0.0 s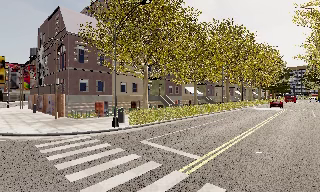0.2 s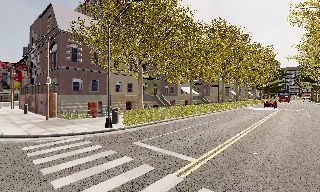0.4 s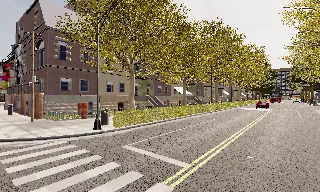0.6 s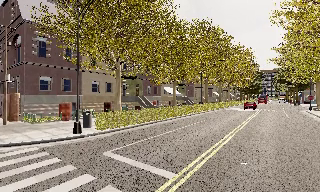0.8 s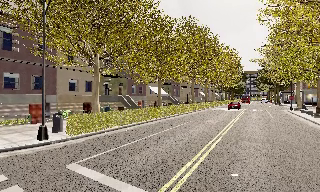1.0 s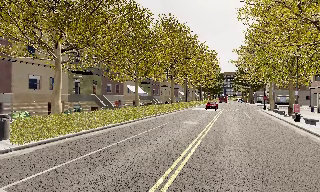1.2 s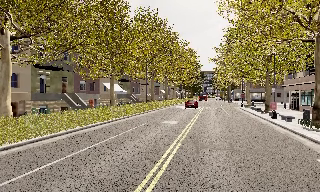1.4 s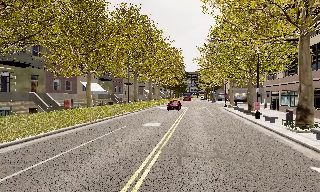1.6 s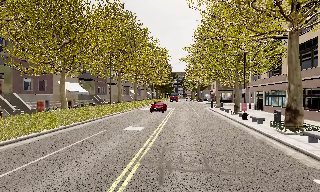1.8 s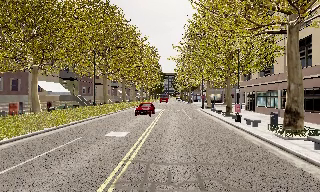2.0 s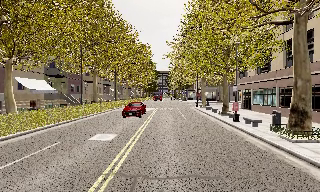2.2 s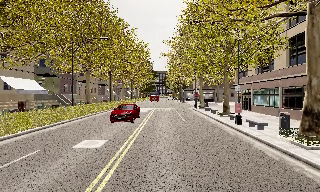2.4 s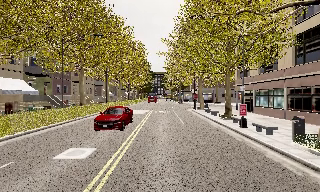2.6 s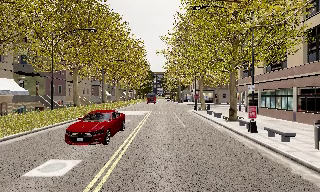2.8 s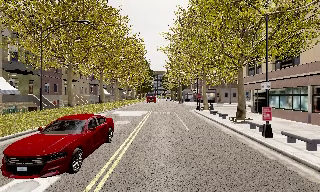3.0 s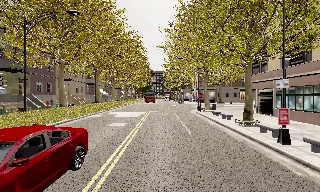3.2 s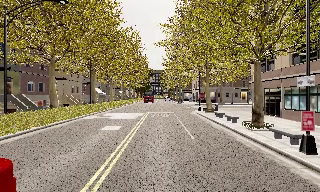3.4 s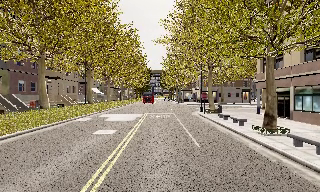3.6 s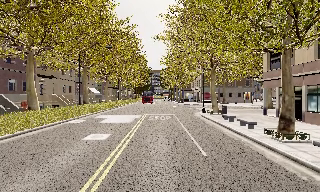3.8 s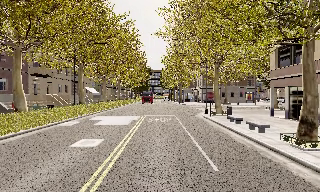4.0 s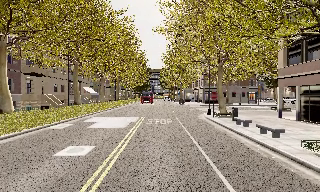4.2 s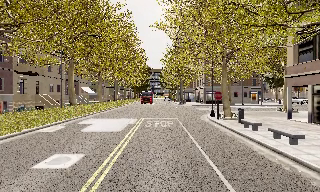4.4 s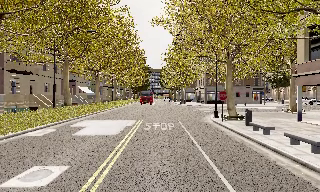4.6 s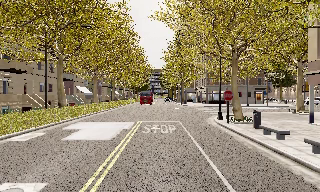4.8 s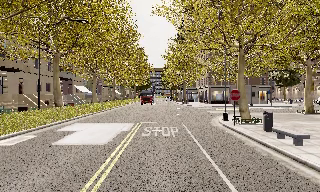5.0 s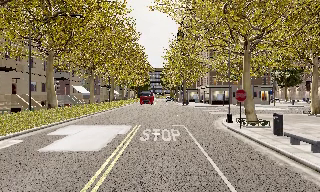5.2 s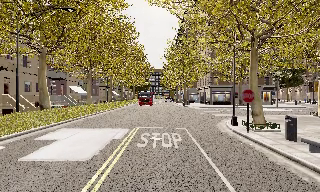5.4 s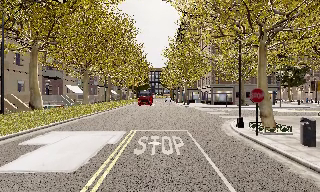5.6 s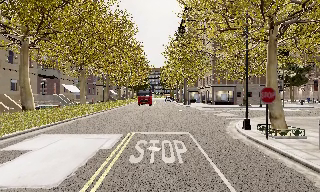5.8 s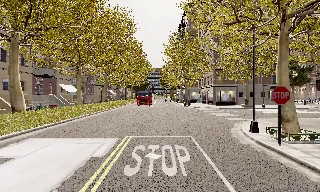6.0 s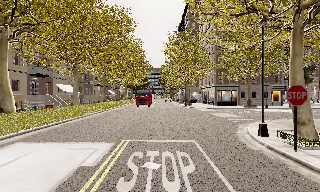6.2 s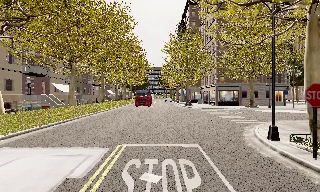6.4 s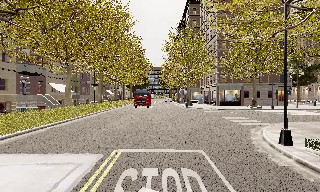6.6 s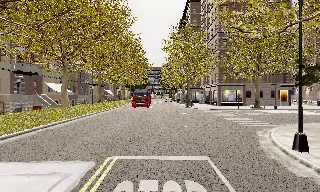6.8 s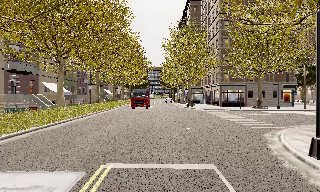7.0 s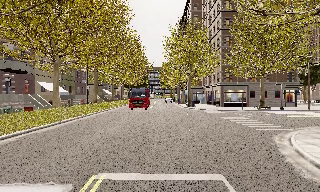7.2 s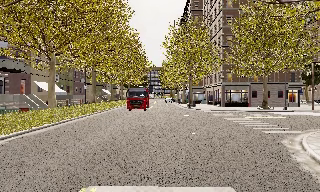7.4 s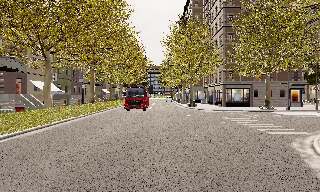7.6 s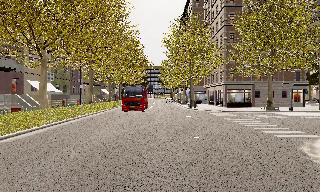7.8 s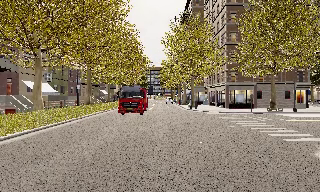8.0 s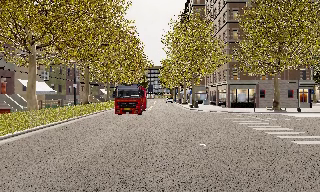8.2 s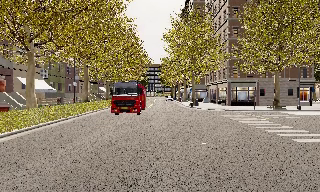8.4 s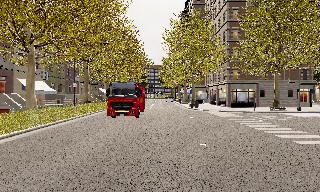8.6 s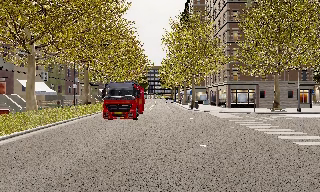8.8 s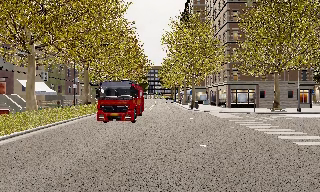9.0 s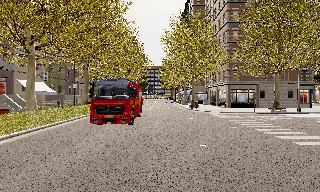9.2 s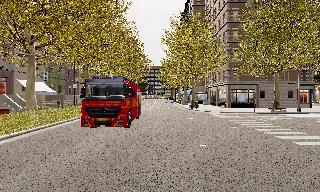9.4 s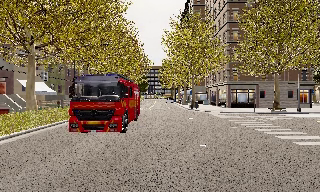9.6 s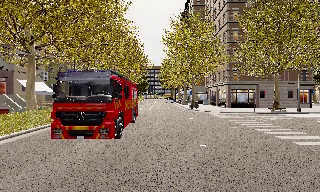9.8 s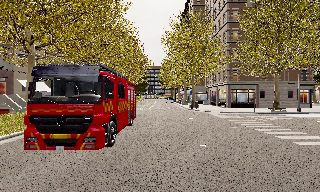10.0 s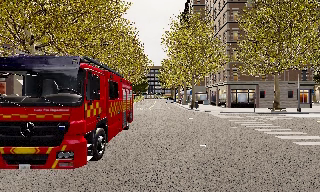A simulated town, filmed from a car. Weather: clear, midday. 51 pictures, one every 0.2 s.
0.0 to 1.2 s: The camera swings to its right by about 25 degrees, and the scene slides to the left. It travels forward, about 5 m, so what stands in front looms larger. It gains speed.
1.2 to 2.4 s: The camera swings to its right by about 15 degrees, and the scene slides to the left. It travels forward, about 7 m, so what stands in front looms larger.
2.4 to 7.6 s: The camera travels forward, about 25 m, so what stands in front looms larger. It loses speed.
7.6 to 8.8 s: The camera travels forward, about 1.5 m, so what stands in front looms larger. It loses speed.
8.8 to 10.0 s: The camera keeps its place and its aim.
The film runs forward here.
